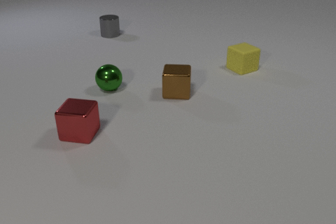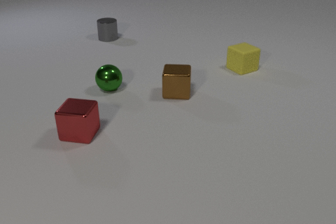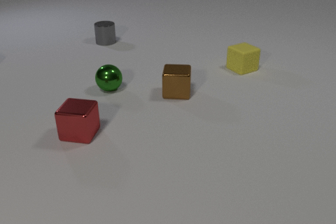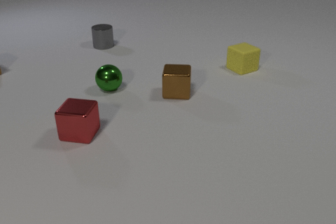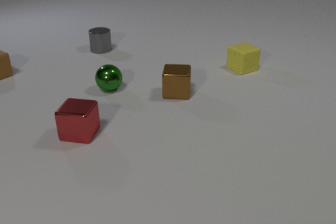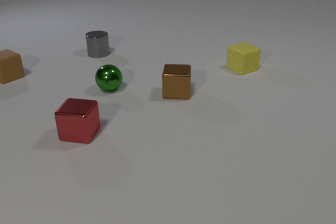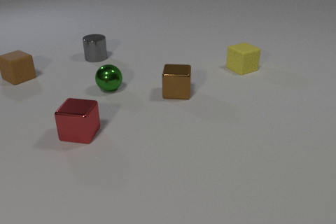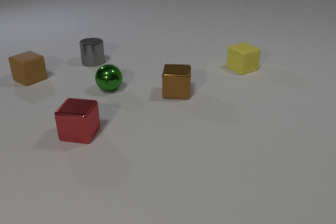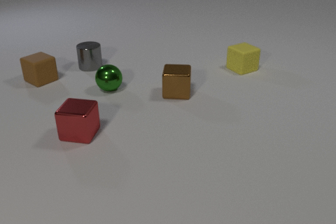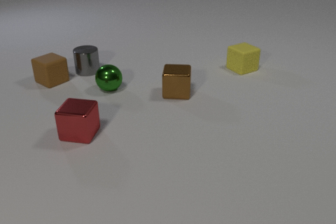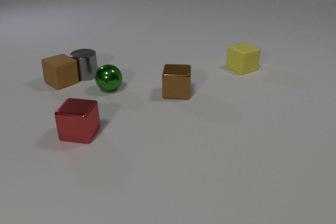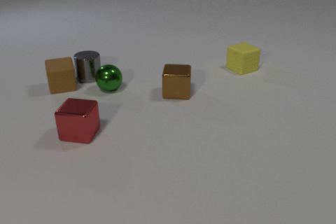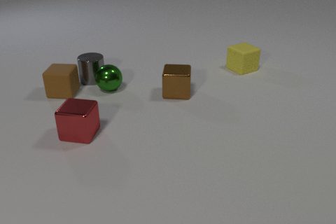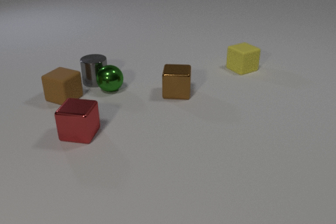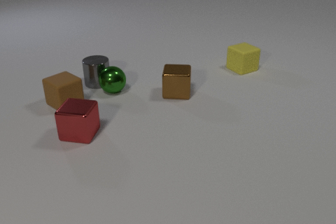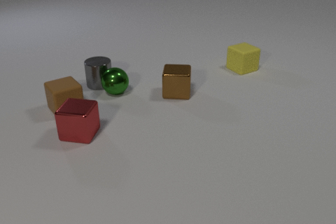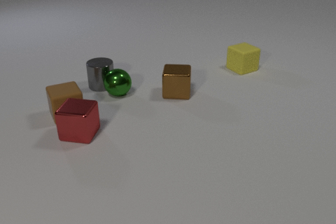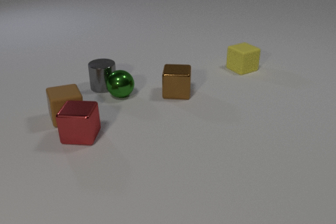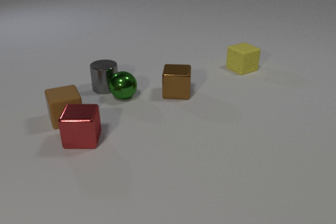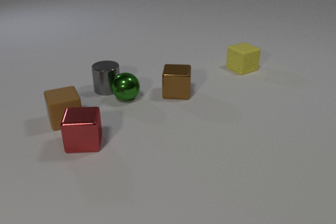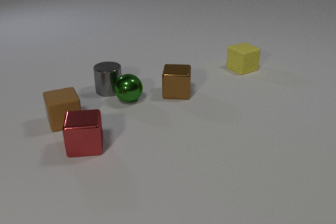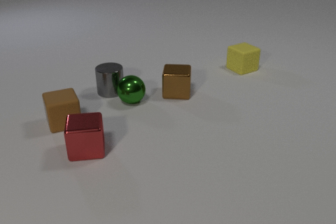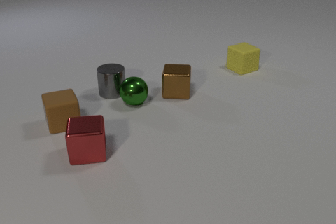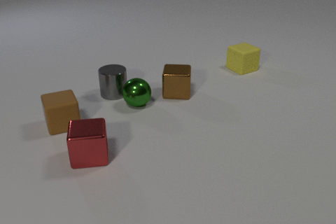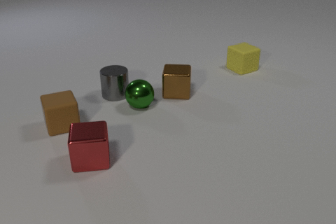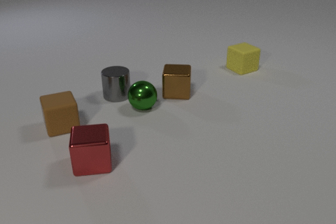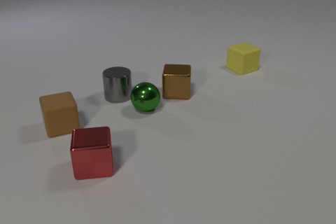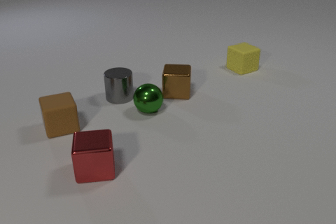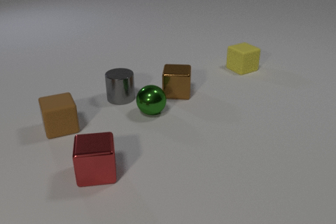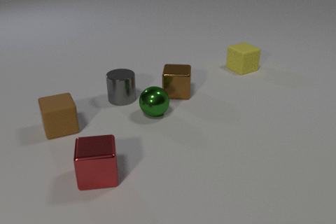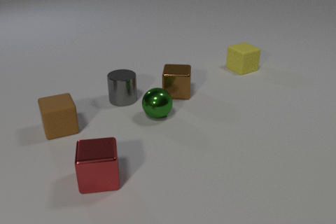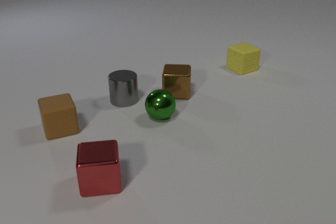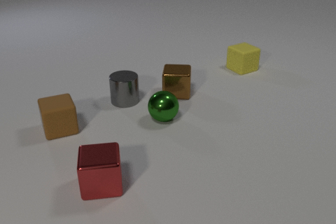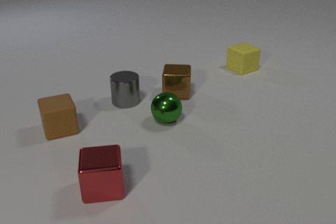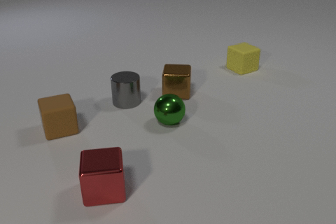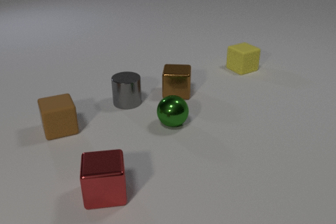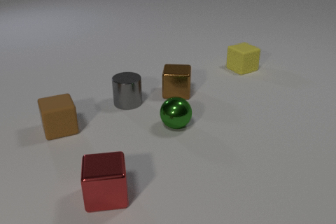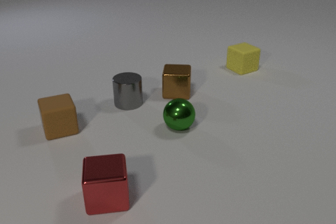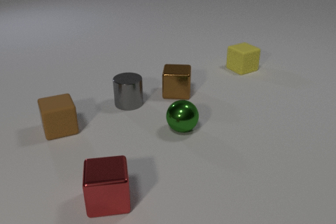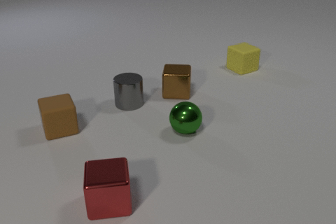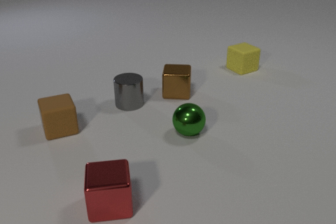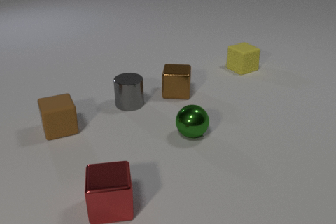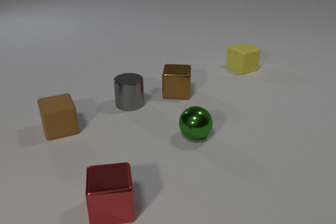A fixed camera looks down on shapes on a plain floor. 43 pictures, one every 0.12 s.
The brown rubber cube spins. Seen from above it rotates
clockwise.
The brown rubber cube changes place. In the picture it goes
toward the camera.
0.00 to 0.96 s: The brown rubber cube comes in at the left edge, slides to the right and toward the camera. The gray metal cylinder slides toward the camera.
0.96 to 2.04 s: The brown rubber cube slides toward the camera, spins clockwise seen from above by about 120 degrees, its near face sliding to the left. The gray metal cylinder slides toward the camera. The green metal sphere rolls toward the camera and to the right. The brown rubber cube and the gray metal cylinder collide. The gray metal cylinder and the green metal sphere collide. The brown rubber cube and the red metal cube collide.
2.04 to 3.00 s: The brown rubber cube slides toward the camera. The gray metal cylinder slides toward the camera and to the right. The green metal sphere rolls toward the camera and to the right. The red metal cube slides toward the camera.
3.00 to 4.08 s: The gray metal cylinder slides toward the camera and to the right. The green metal sphere rolls toward the camera and to the right. The red metal cube slides toward the camera.
4.08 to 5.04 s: The green metal sphere rolls to the right and toward the camera. The red metal cube slides toward the camera.
Are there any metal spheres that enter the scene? no.
How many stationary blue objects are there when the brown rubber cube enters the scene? 0.
How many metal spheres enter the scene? 0.
